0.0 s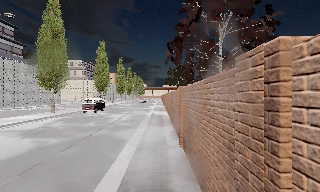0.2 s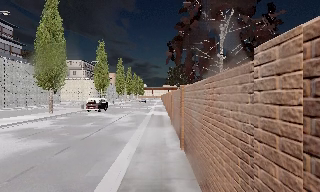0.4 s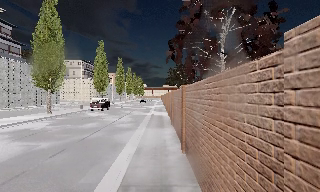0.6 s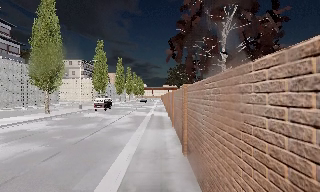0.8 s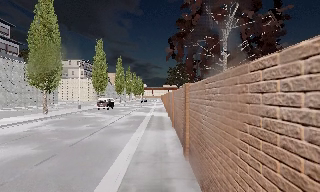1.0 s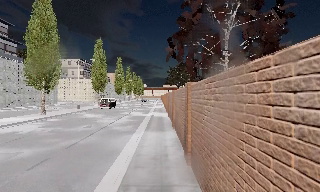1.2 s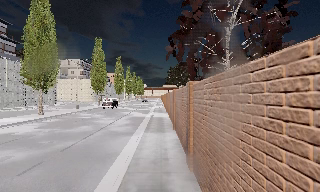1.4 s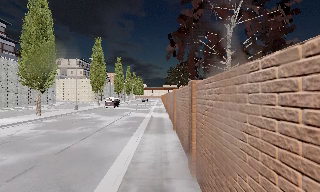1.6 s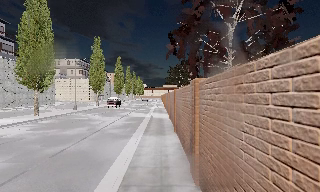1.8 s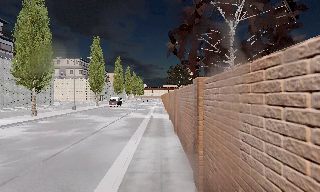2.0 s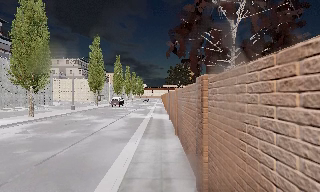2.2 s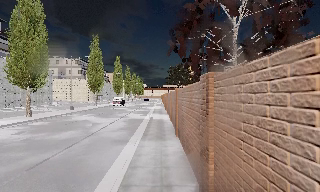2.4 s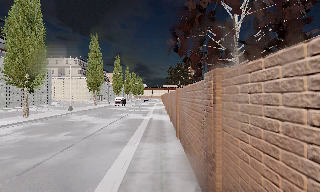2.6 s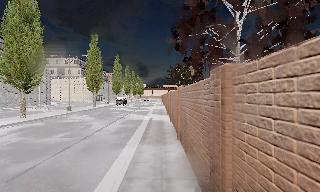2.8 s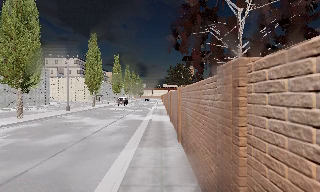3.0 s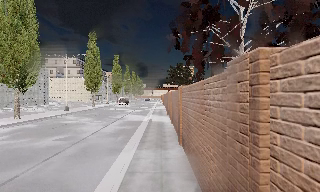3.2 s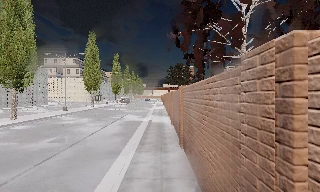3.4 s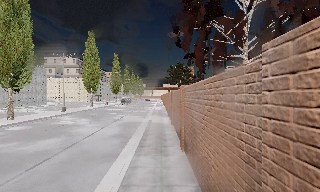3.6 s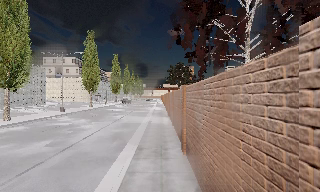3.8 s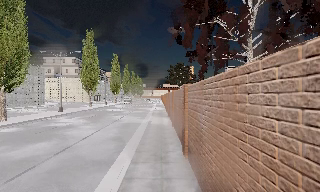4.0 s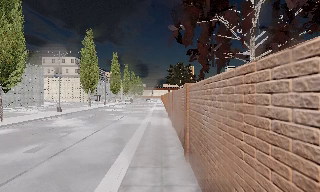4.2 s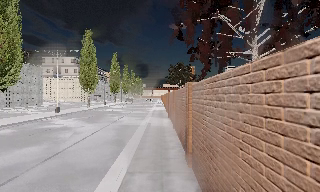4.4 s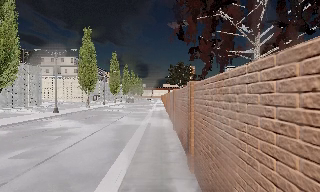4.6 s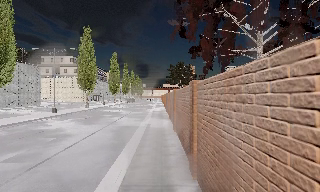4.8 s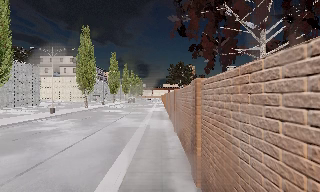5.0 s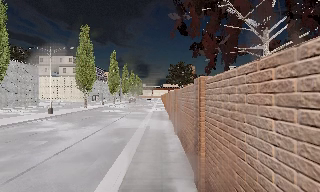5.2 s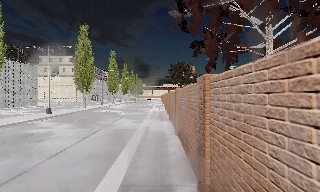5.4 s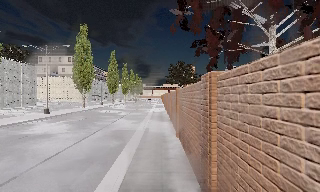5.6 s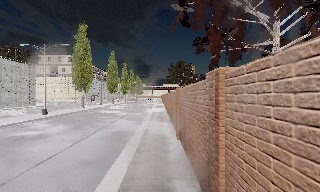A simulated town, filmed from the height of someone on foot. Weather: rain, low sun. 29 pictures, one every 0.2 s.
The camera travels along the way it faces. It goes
forward.
0.0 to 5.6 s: The camera travels forward, about 9 m, so what stands in front looms larger.
The film runs forward here.
